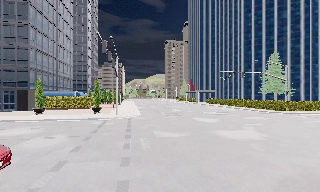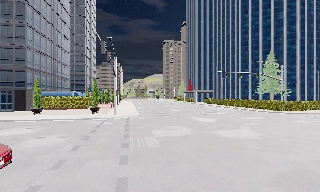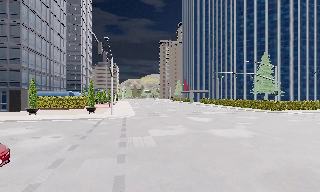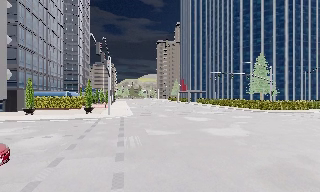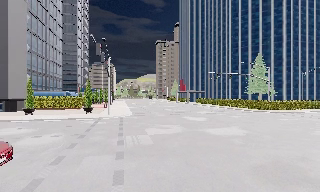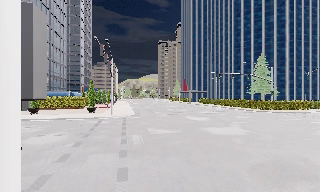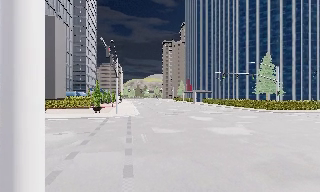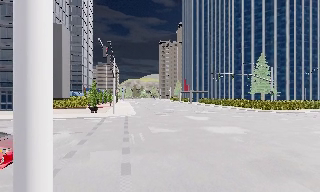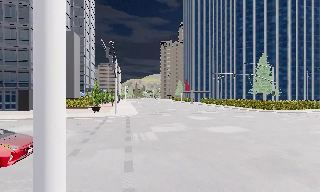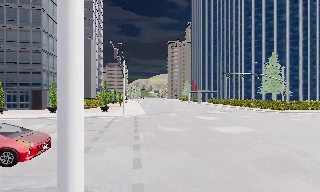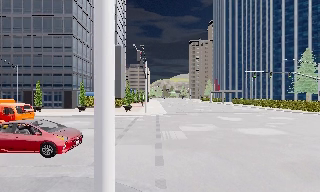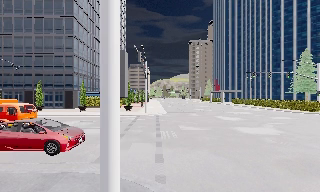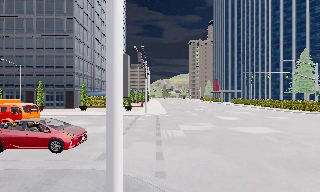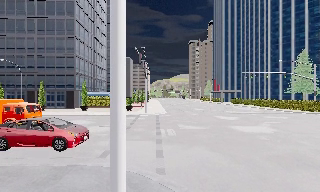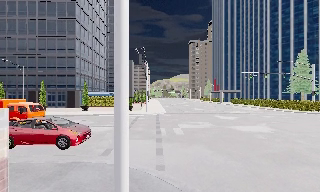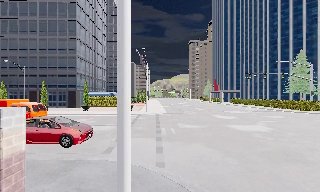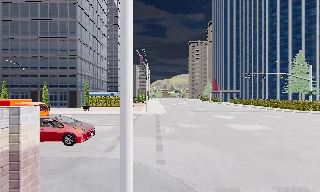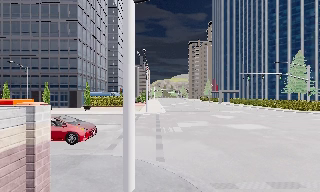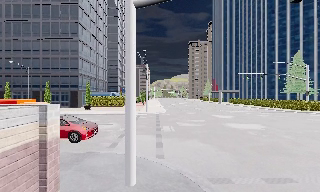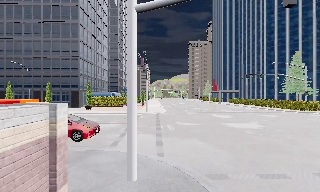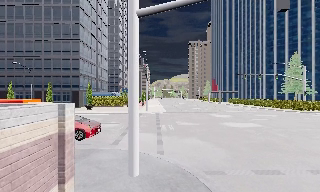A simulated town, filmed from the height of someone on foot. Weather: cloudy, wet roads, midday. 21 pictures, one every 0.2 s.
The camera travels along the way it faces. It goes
backward.
0.0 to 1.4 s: The camera travels backward, about 1.5 m, so what stands in front gets smaller.
1.4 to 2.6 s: The camera swings to its left by about 10 degrees, and the scene slides to the right. It travels backward, about 1.5 m, so what stands in front gets smaller.
2.6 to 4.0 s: The camera travels backward, about 2 m, so what stands in front gets smaller.
The film runs backward here.
